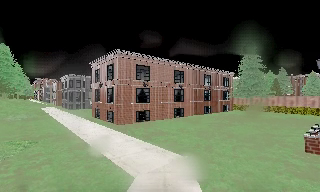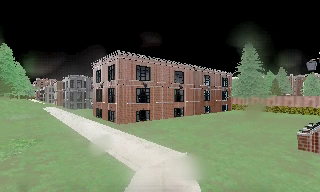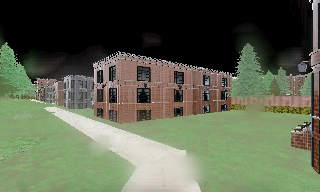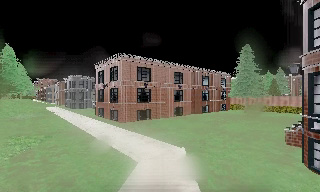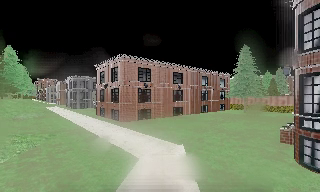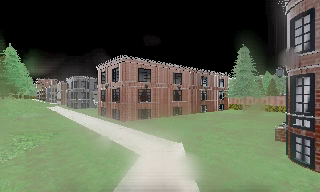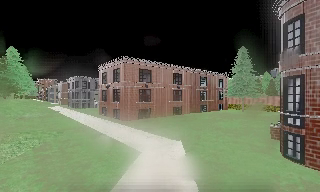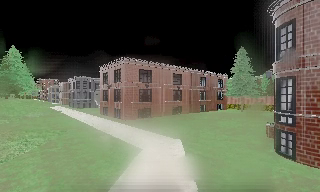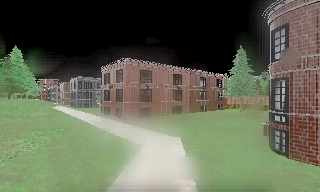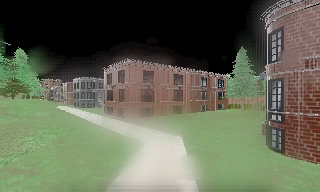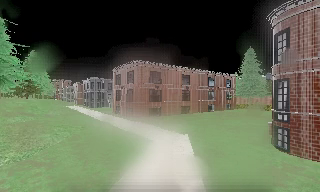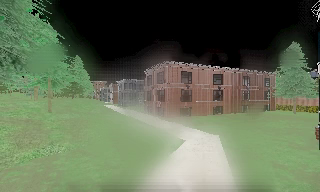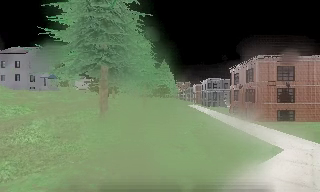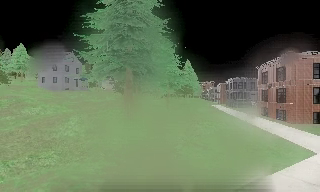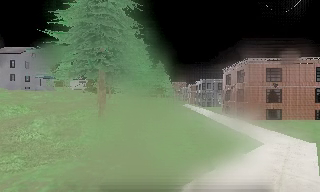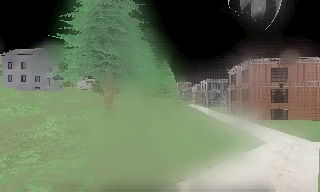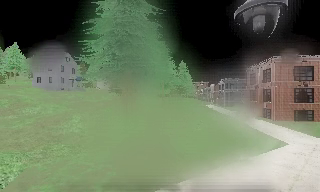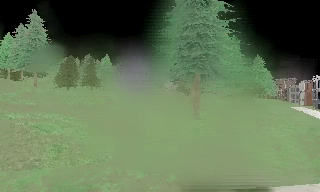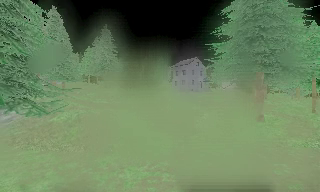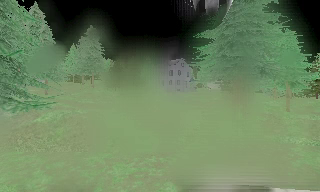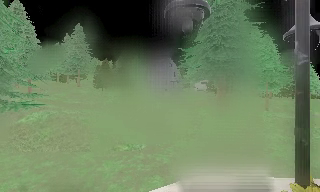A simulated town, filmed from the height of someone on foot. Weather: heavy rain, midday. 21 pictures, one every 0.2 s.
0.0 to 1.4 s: The camera travels backward, about 3 m, so what stands in front gets smaller.
1.4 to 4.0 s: The camera pans to its left, which is counterclockwise from overhead, by about 85 degrees. It travels backward, about 5 m.
The film runs backward here.
